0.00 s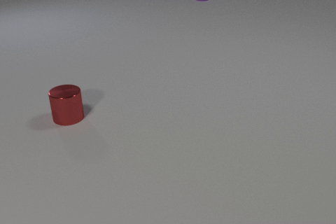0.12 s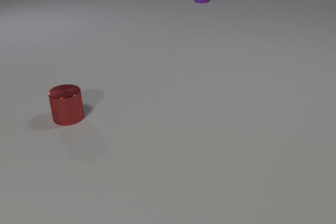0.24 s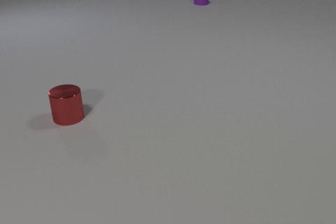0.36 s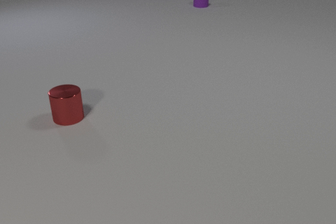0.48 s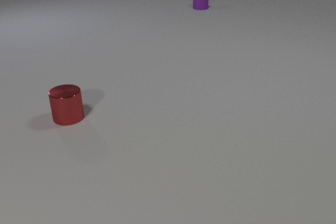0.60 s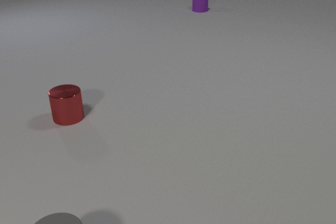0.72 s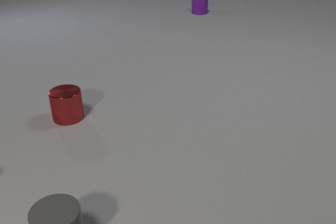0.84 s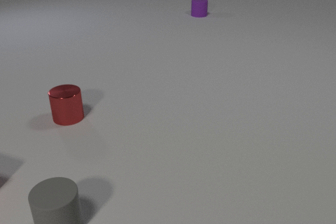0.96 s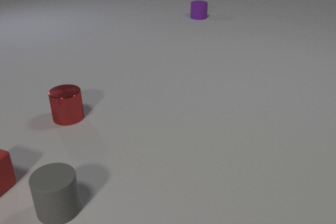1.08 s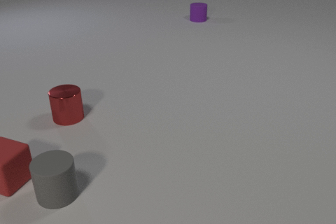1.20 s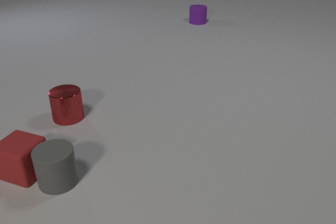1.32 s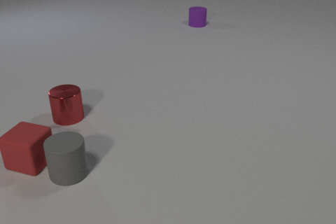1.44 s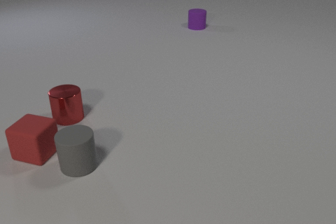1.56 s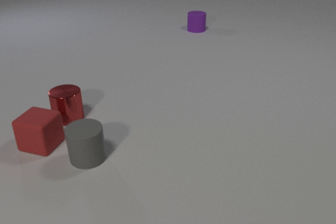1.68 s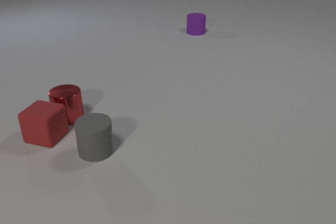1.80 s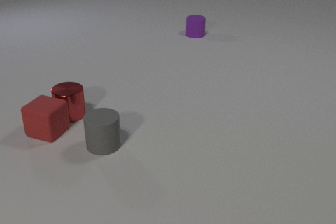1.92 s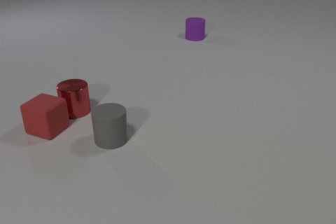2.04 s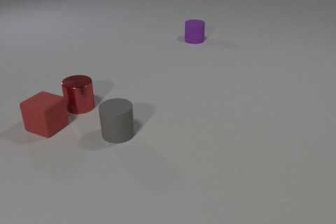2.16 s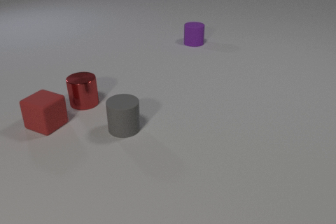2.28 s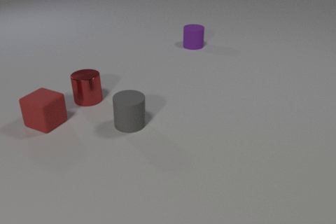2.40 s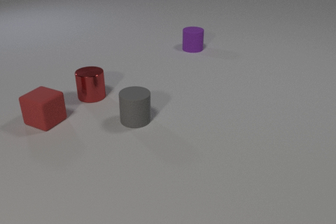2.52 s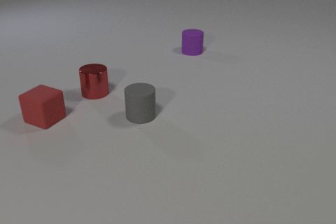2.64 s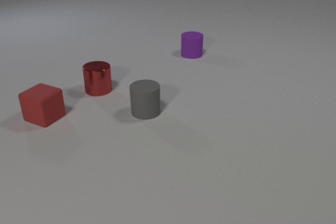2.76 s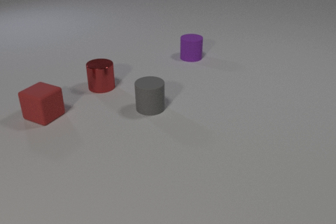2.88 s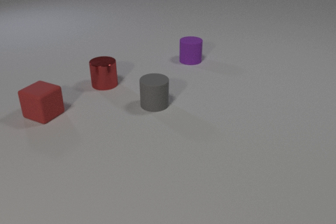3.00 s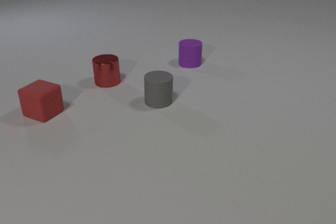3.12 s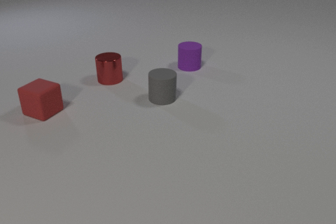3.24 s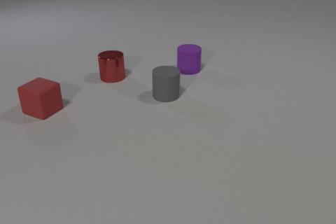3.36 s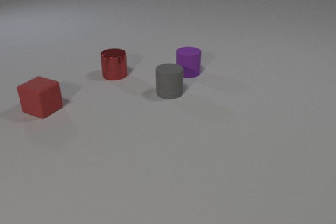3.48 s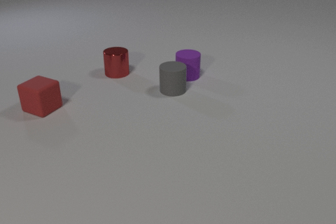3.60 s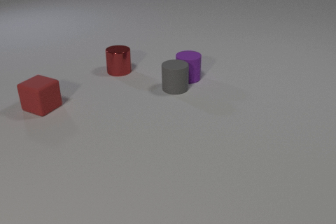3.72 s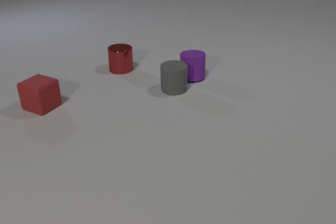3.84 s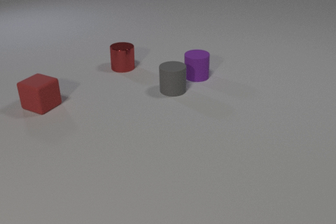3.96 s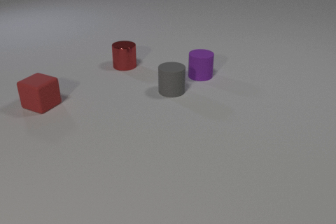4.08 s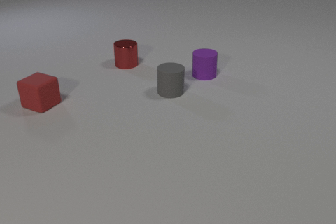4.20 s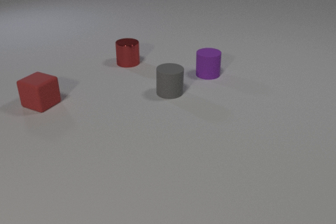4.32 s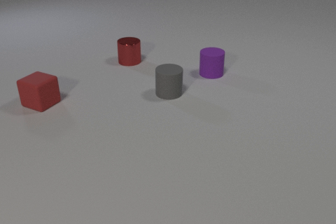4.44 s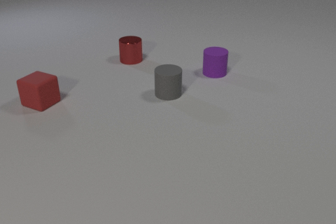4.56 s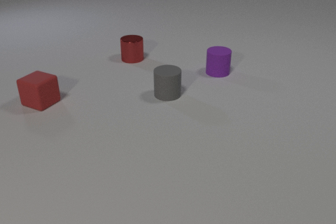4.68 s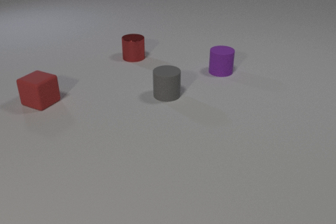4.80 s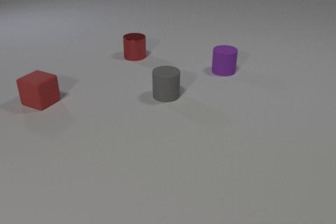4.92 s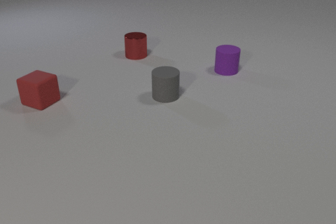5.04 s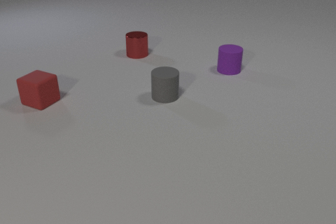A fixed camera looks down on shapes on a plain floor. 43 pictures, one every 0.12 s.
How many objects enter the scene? 2.
What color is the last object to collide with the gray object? purple.
What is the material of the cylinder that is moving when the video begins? rubber.
0.00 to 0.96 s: The gray rubber cylinder comes in at the bottom edge, slides away from the camera. The red rubber cube comes in at the left edge, slides to the right. The purple rubber cylinder slides toward the camera.
0.96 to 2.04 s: The gray rubber cylinder slides away from the camera and to the right. The red rubber cube slides away from the camera and to the right. The purple rubber cylinder slides toward the camera. The red metal cylinder slides away from the camera and to the right. The gray rubber cylinder and the red rubber cube collide. The red rubber cube and the red metal cylinder collide.
2.04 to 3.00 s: The gray rubber cylinder slides away from the camera and to the right. The red rubber cube slides away from the camera. The purple rubber cylinder slides toward the camera. The red metal cylinder slides away from the camera and to the right.
3.00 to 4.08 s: The gray rubber cylinder slides away from the camera and to the right. The red rubber cube slides away from the camera. The purple rubber cylinder slides toward the camera and to the right. The red metal cylinder slides away from the camera and to the right. The gray rubber cylinder and the purple rubber cylinder collide.
4.08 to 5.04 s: The gray rubber cylinder slides toward the camera and to the left. The red rubber cube slides away from the camera. The purple rubber cylinder slides to the right and away from the camera. The red metal cylinder slides away from the camera and to the right.
